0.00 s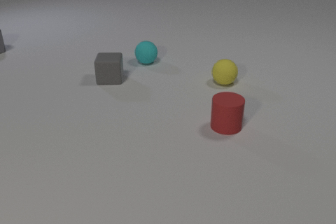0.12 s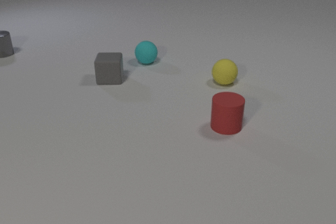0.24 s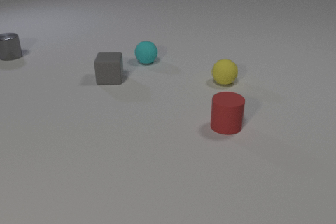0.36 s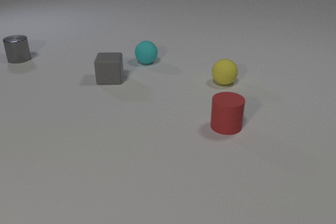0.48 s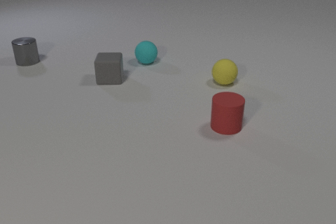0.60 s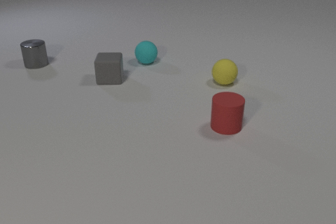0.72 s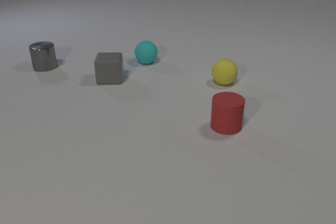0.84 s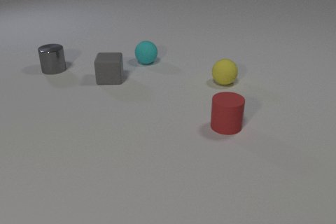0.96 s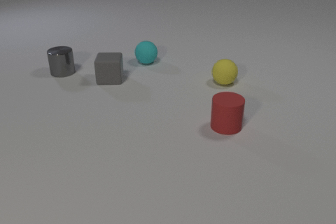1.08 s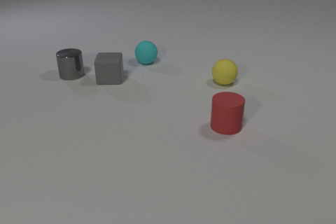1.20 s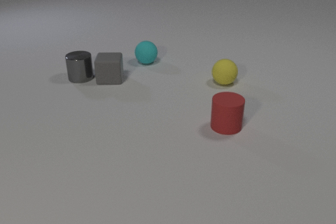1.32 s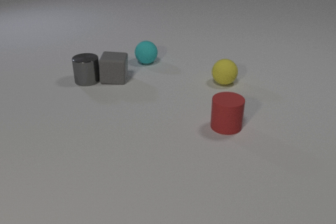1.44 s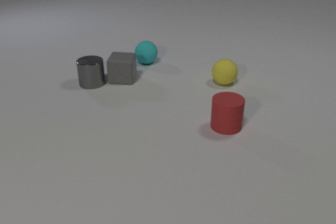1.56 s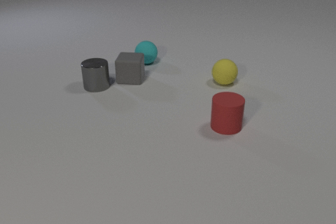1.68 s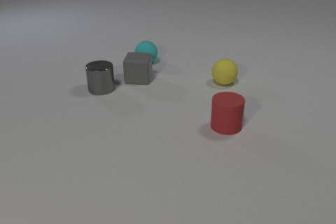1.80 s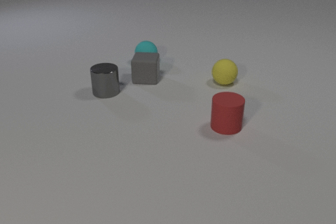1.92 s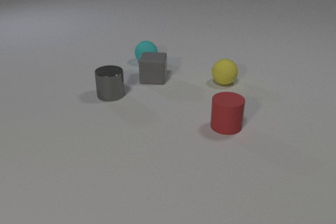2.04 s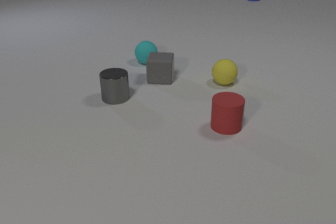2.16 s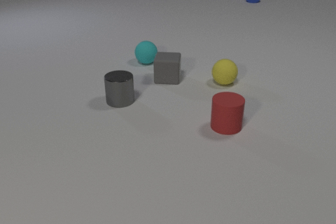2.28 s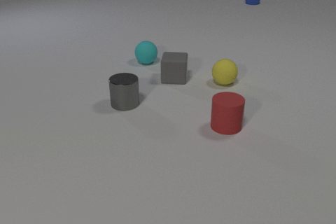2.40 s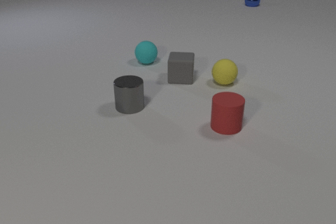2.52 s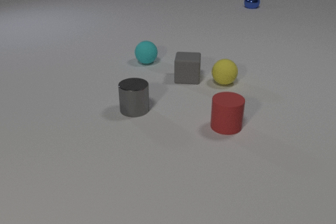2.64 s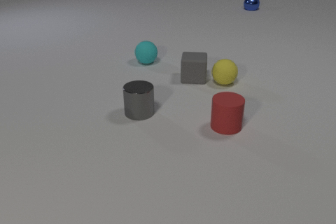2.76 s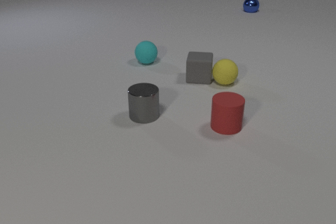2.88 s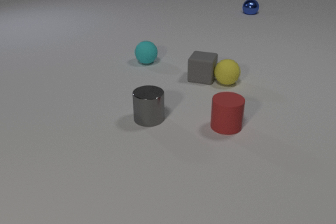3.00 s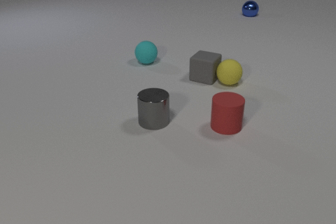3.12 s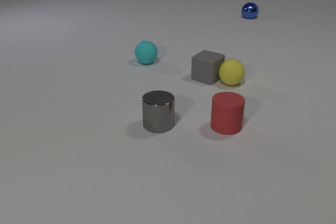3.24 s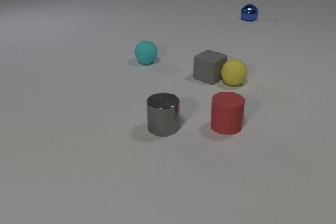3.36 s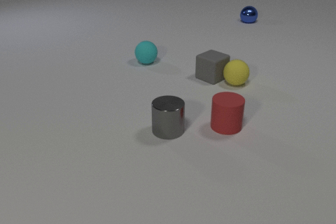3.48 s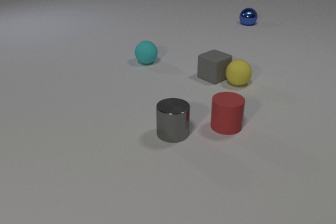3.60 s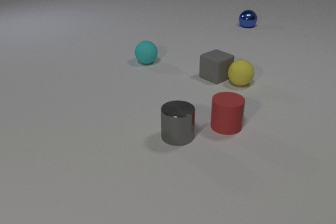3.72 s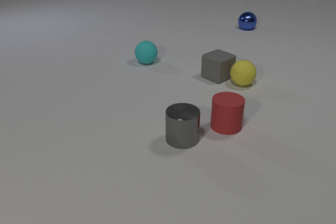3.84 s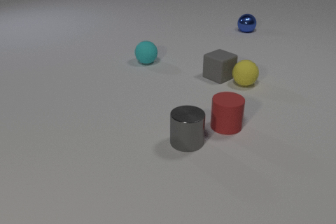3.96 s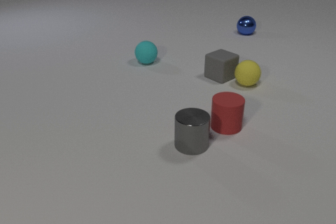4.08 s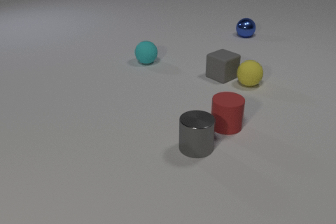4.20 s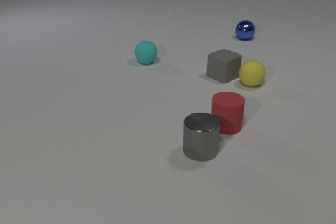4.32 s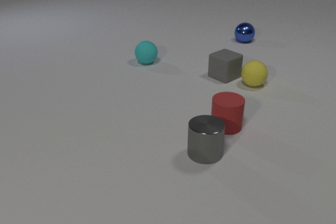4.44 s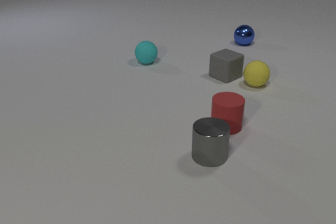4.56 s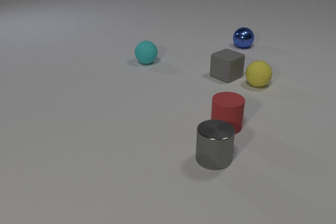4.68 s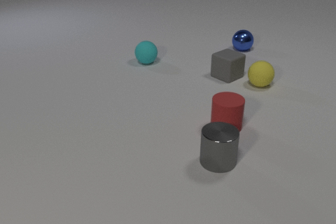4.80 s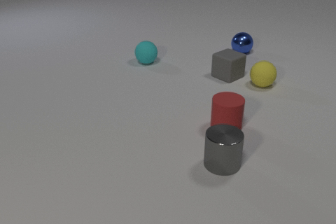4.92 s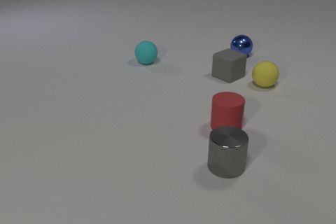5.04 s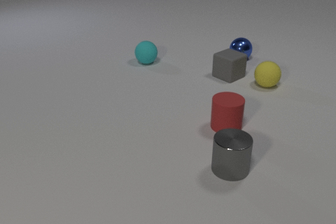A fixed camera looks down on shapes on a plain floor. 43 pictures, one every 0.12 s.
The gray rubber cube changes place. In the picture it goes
to the right.
The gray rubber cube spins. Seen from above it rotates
clockwise.
0.00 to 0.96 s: The gray metal cylinder slides toward the camera and to the right.
0.96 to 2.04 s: The gray metal cylinder slides toward the camera and to the right. The gray rubber cube slides to the right. The blue metal sphere comes in at the top edge, rolls toward the camera. The gray metal cylinder and the gray rubber cube collide.
2.04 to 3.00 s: The gray metal cylinder slides toward the camera and to the right. The gray rubber cube slides to the right, spins so that its near face slides to the left, clockwise seen from above. The blue metal sphere rolls toward the camera. The gray rubber cube and the yellow rubber sphere collide.
3.00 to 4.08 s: The gray metal cylinder slides toward the camera and to the right. The gray rubber cube slides to the right, spins so that its near face slides to the left, clockwise seen from above. The yellow rubber sphere rolls to the right. The blue metal sphere rolls toward the camera.
4.08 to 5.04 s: The gray metal cylinder slides to the right and toward the camera. The gray rubber cube slides to the right. The yellow rubber sphere rolls to the right. The blue metal sphere rolls toward the camera.
What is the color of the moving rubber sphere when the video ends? yellow.
How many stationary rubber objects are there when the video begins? 4.
Are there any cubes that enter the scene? no.
